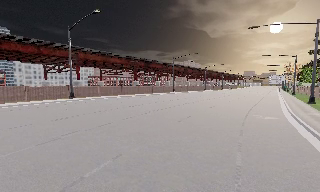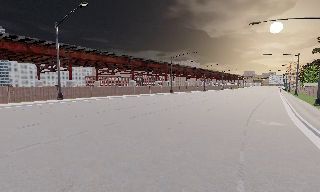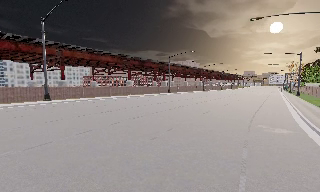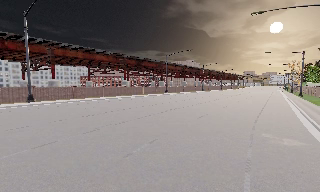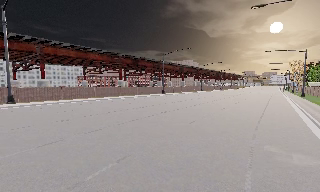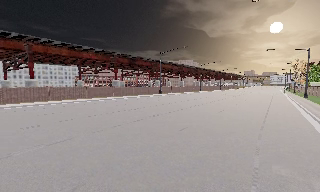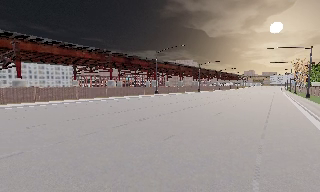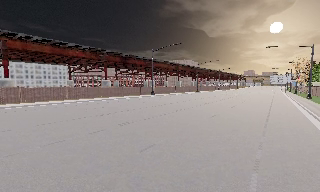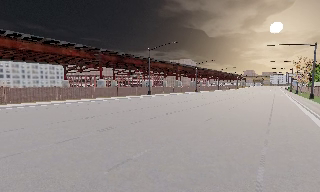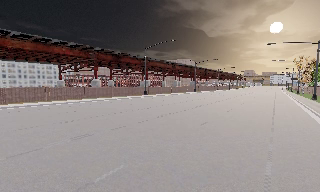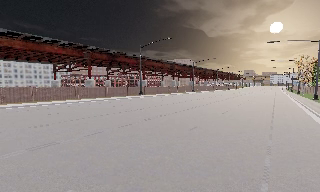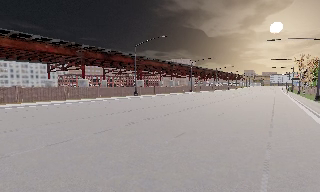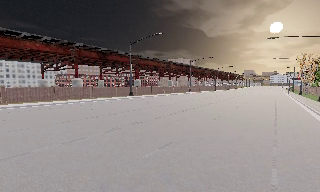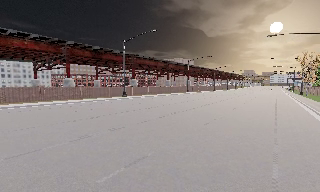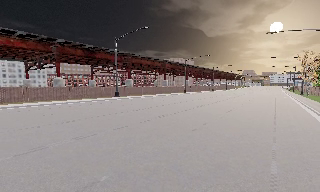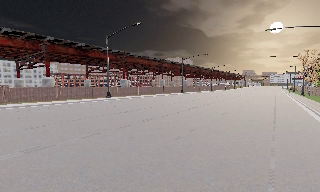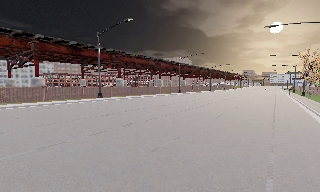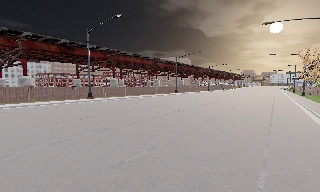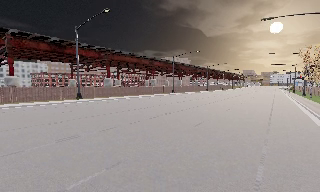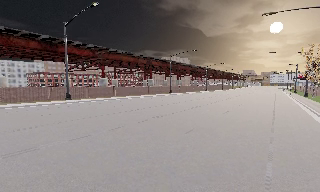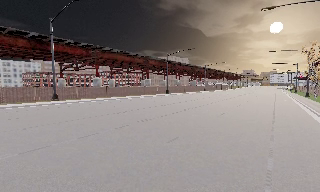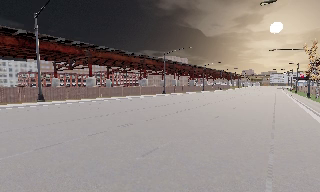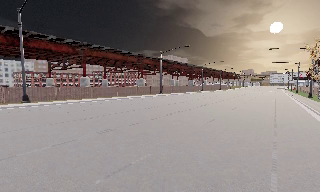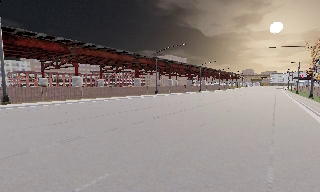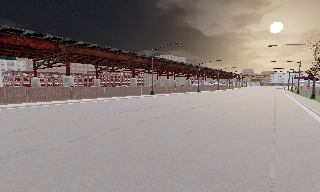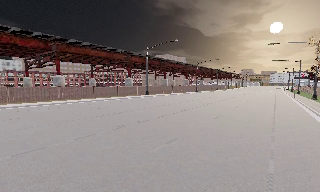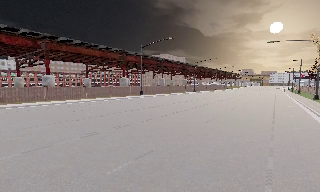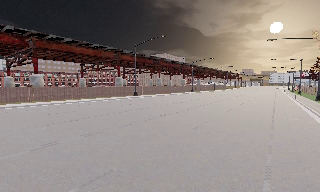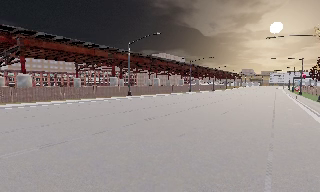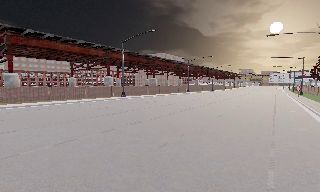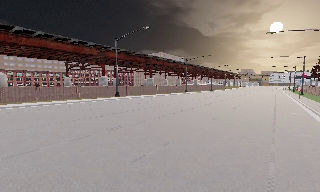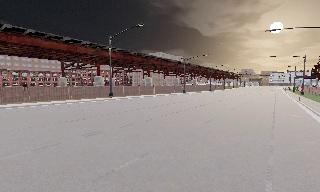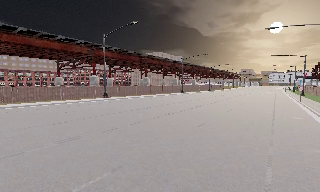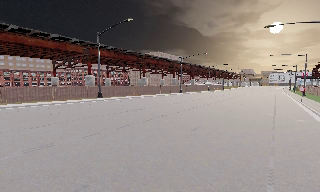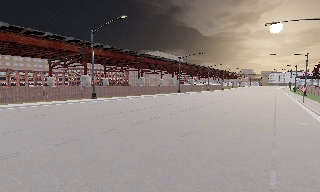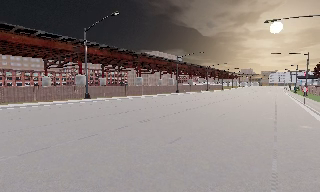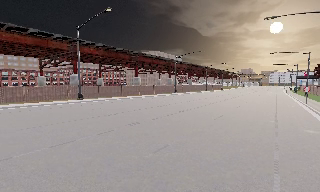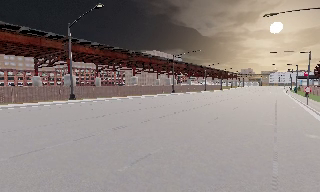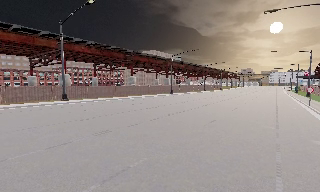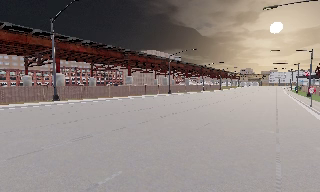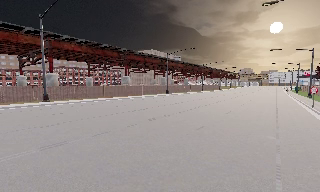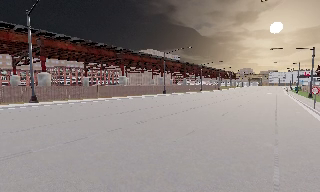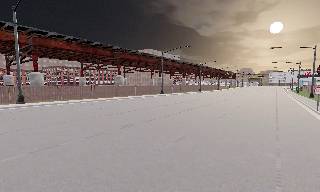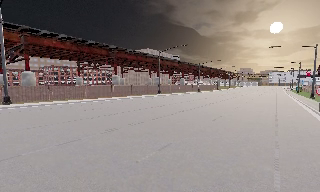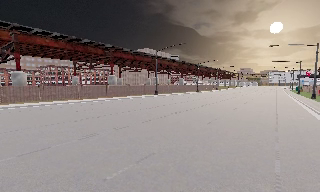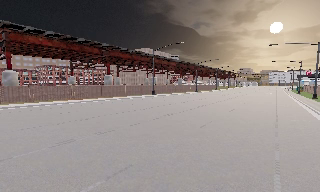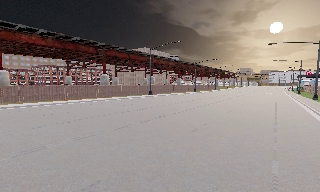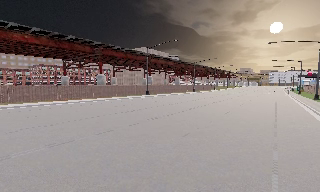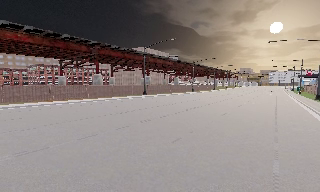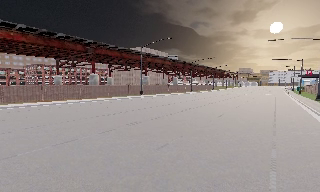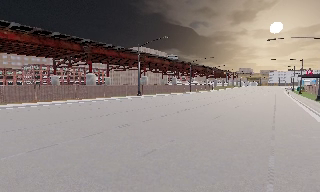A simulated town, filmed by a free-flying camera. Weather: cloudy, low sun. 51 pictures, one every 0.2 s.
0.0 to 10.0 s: The camera travels forward and to its right, about 70 m, so what stands in front looms larger.
The film runs forward here.
